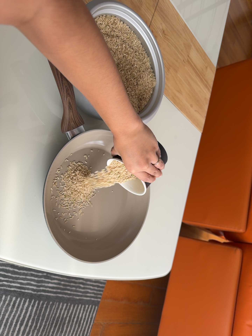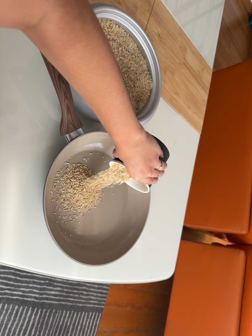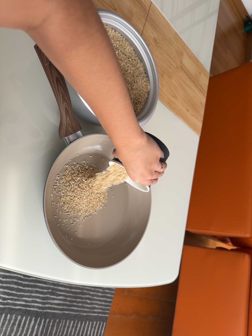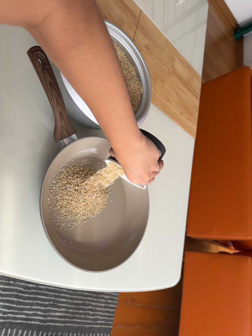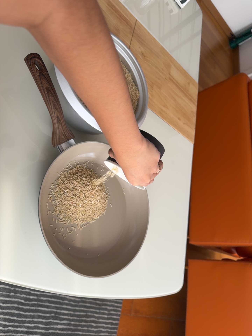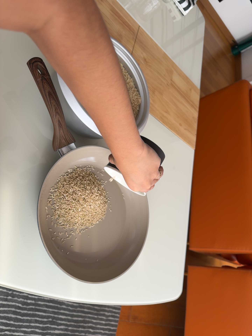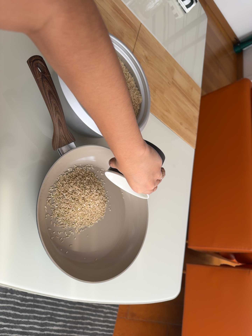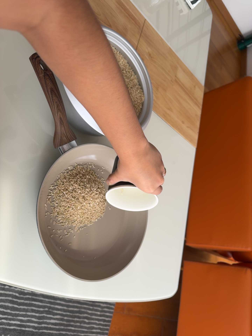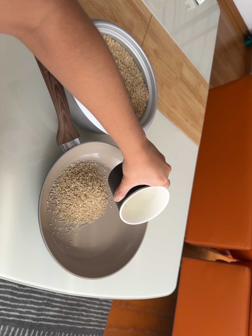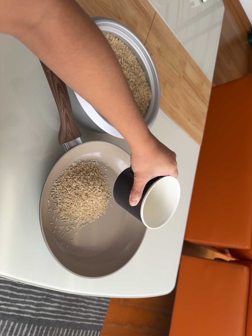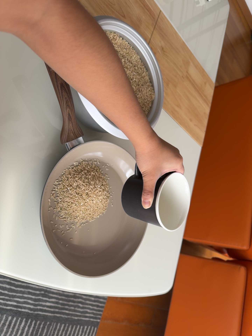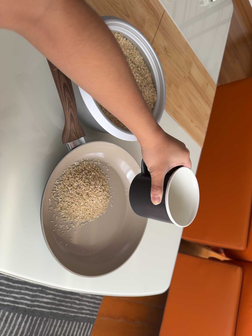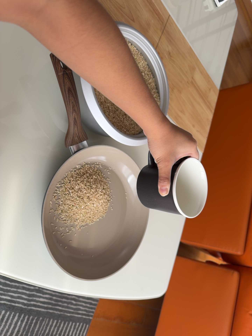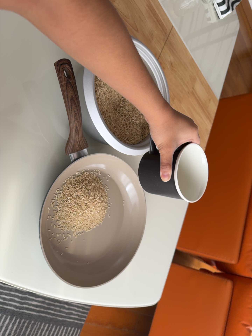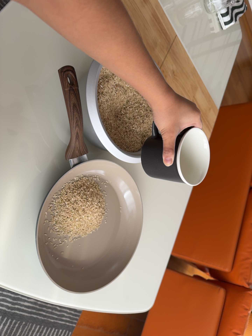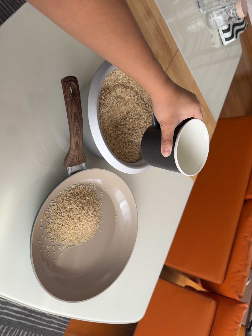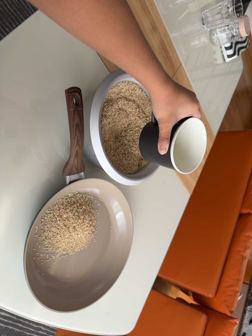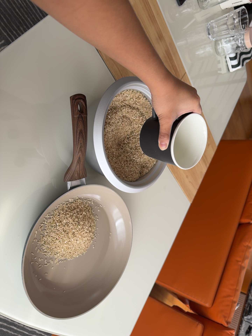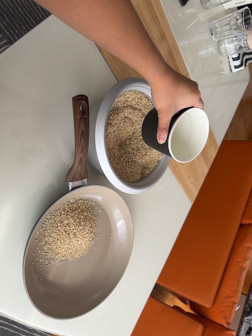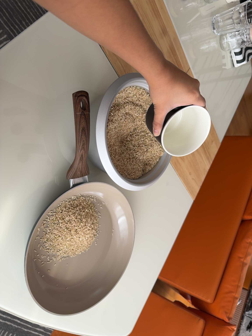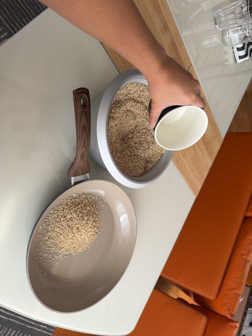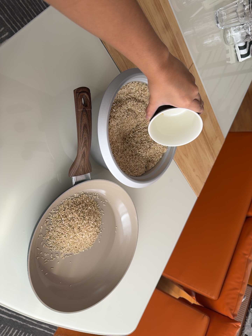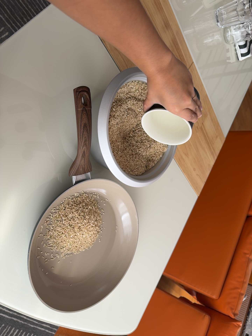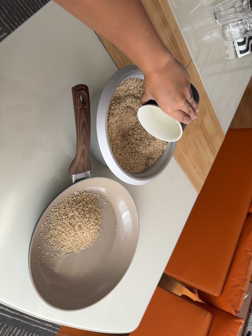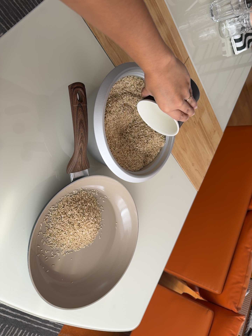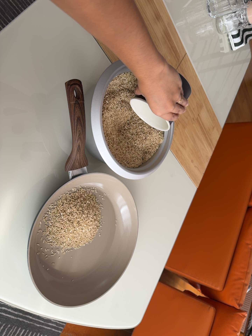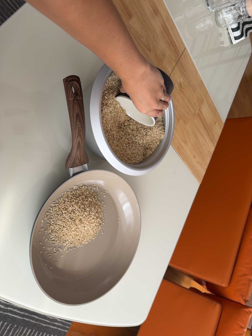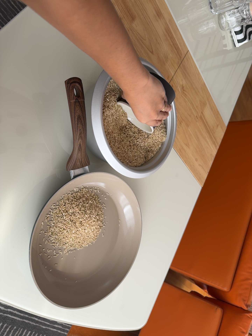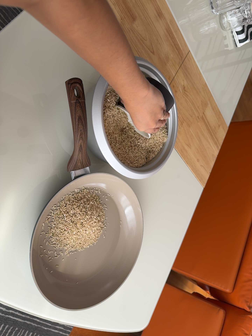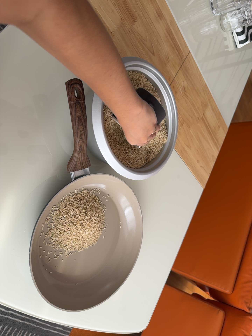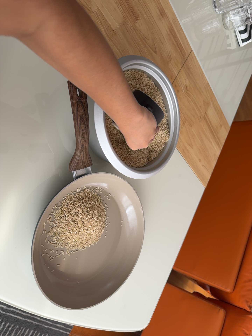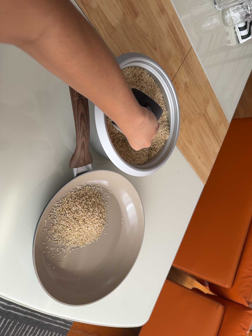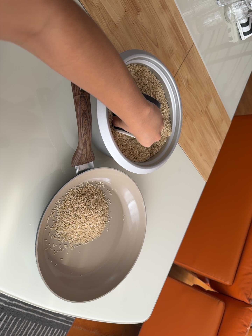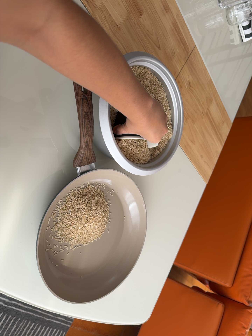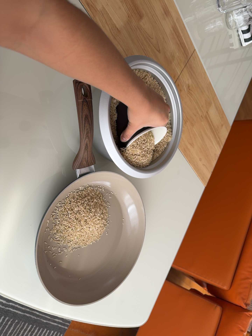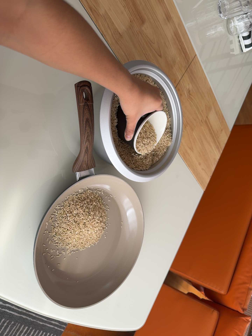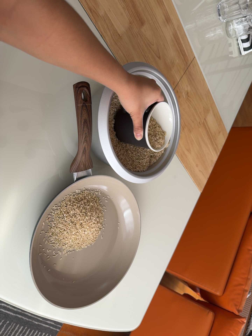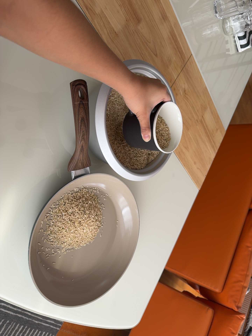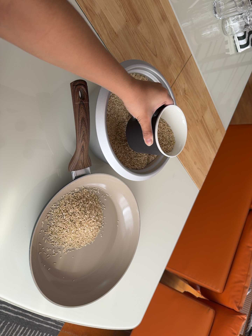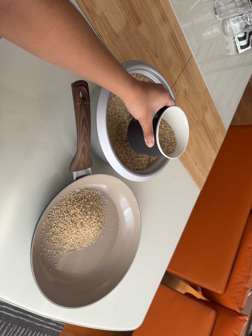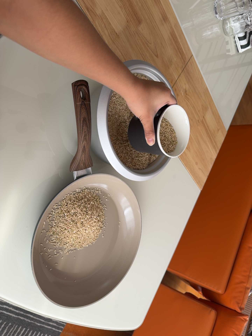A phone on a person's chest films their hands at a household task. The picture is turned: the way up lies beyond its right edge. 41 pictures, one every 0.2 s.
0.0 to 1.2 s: The camera's aim tips toward the top of its view by about 10 degrees.
1.2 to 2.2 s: The camera shifts only a little, or ends up much as it began.
2.2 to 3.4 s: The camera travels toward the top of its view, about 7 cm, so close, fixed things drift downward. It rolls about its line of sight by about 15 degrees, and the scene rotates clockwise.
3.4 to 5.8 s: The camera shifts only a little, or ends up much as it began.
5.8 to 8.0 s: The camera shifts only a little, or ends up much as it began.
The film runs forward here.
